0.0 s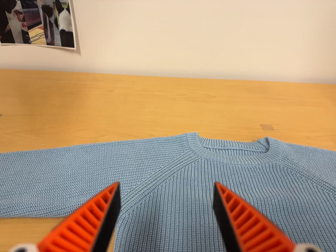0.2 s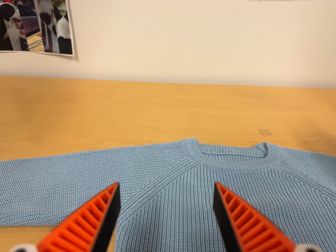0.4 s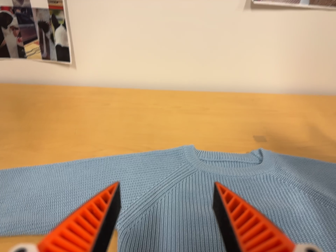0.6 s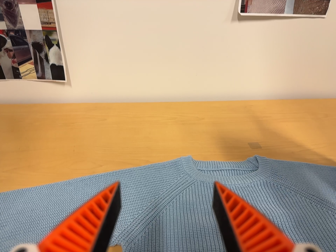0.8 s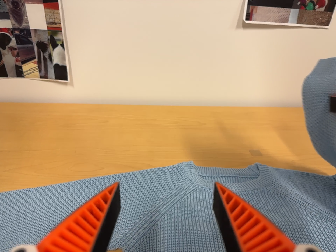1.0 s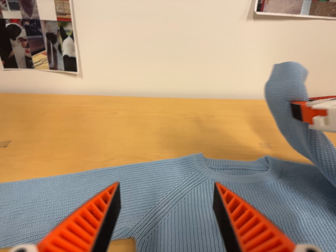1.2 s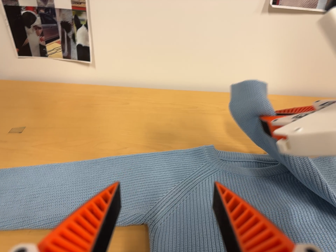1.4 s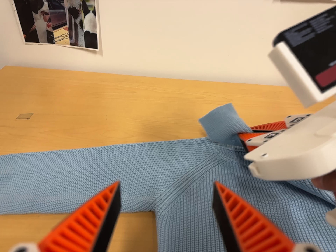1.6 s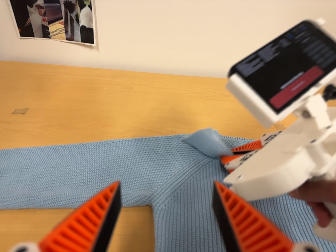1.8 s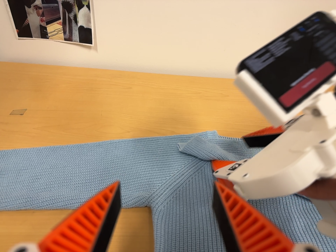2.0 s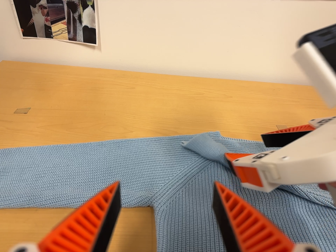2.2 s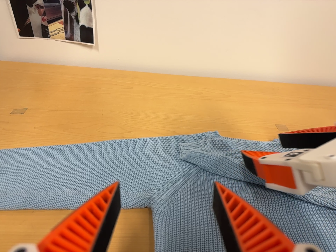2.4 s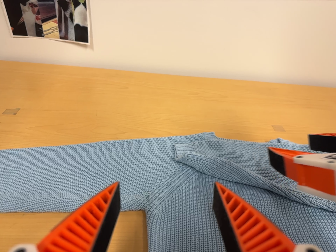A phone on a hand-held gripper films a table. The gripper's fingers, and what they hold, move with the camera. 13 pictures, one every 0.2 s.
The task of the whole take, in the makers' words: right arm across.
0.0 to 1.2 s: The camera travels to its left, about 7 cm, so close, fixed things drift to the right.
1.2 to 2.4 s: The camera shifts only a little, or ends up much as it began.
The film runs forward here.
